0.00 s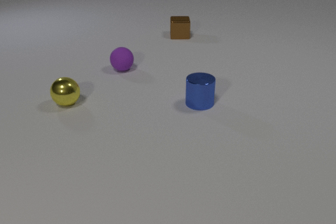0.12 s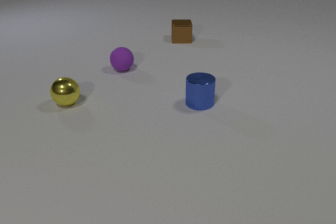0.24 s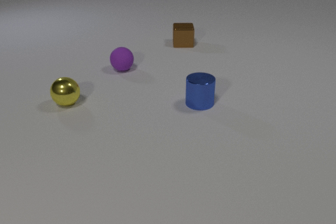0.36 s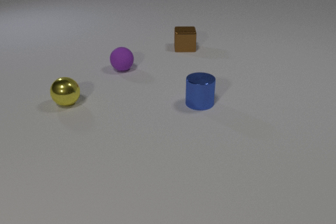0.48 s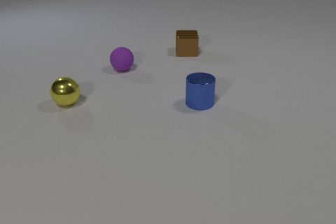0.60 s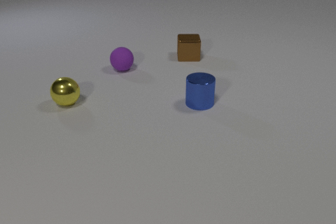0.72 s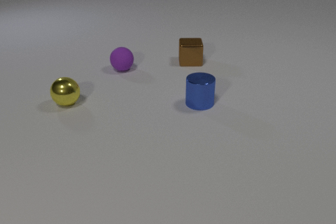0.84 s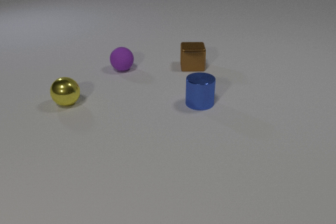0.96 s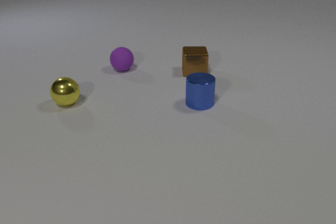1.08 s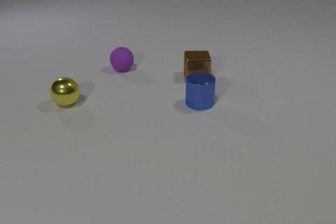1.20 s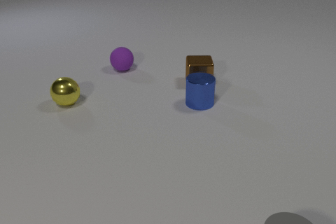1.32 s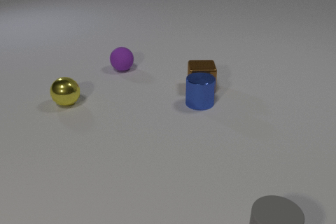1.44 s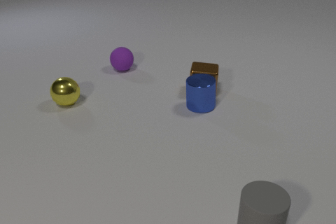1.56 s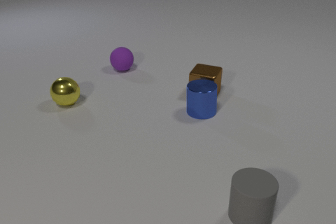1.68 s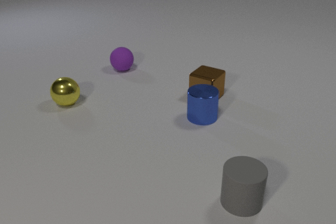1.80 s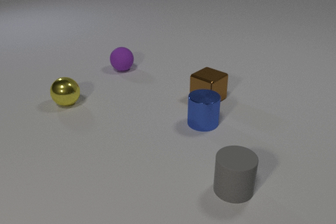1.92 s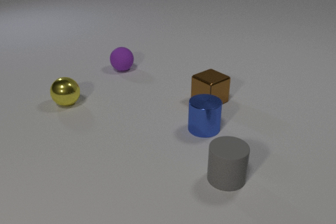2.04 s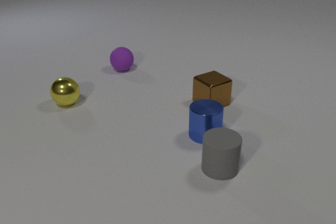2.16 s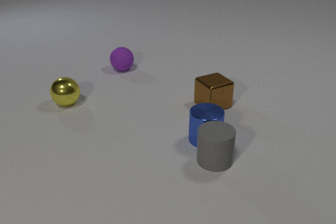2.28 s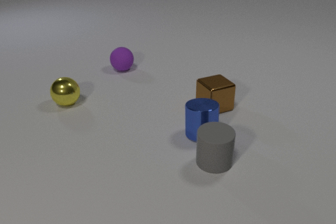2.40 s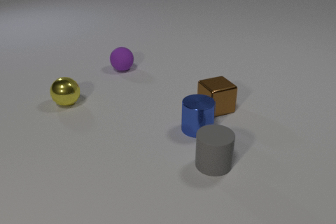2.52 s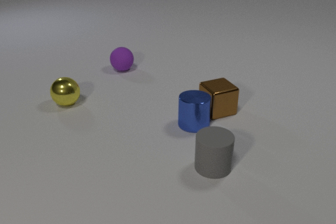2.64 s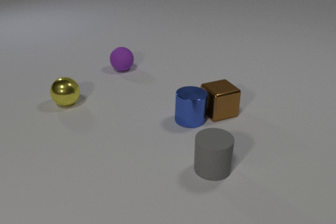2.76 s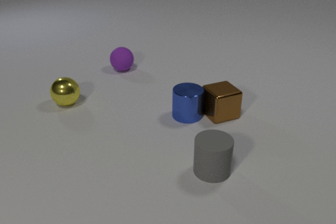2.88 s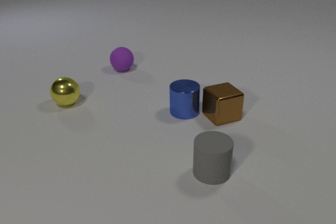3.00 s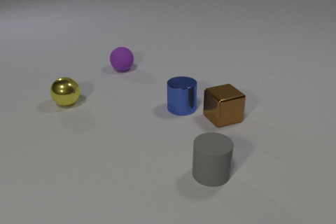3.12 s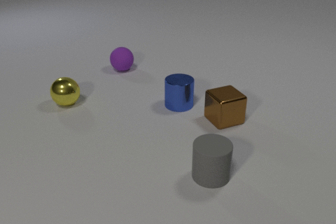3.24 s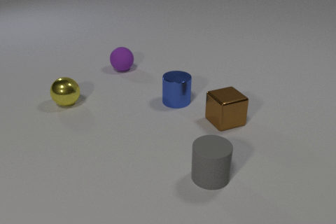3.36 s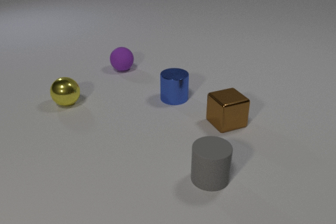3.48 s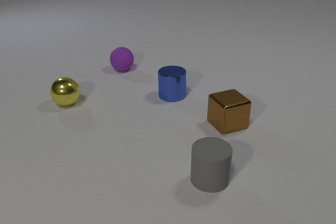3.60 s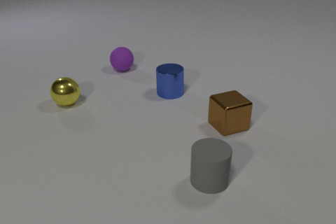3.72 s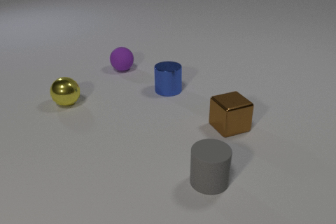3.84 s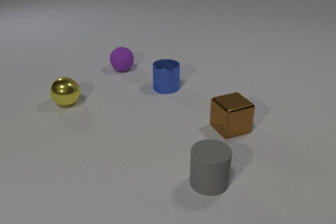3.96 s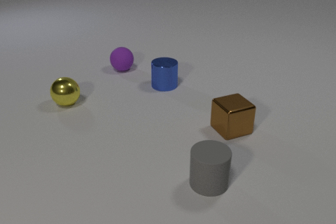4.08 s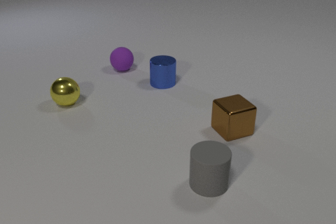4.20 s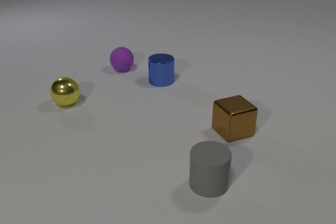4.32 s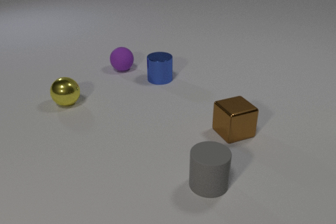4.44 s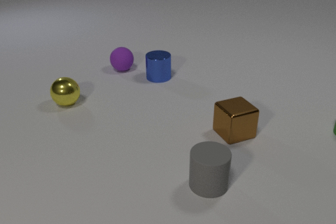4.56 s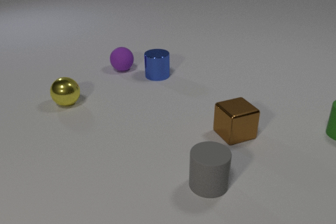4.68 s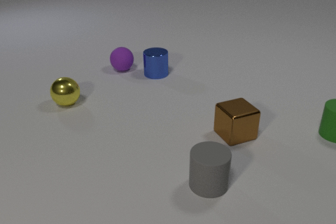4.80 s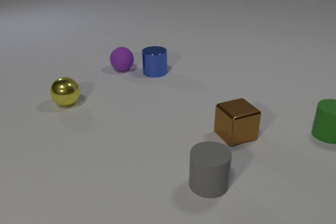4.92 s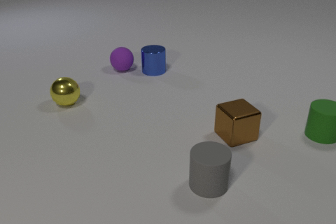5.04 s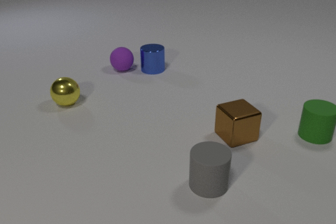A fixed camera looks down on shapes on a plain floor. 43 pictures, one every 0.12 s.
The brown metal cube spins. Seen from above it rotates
clockwise.
The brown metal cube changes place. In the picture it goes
toward the camera.
0.00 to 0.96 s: The brown metal cube slides toward the camera.
0.96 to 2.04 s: The brown metal cube slides toward the camera, spins clockwise seen from above by about 60 degrees, its near face sliding to the left. The blue metal cylinder slides toward the camera. The gray rubber cylinder comes in at the bottom edge, slides away from the camera and to the left. The brown metal cube and the blue metal cylinder collide.
2.04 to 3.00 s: The brown metal cube slides toward the camera and to the right. The blue metal cylinder slides away from the camera and to the left. The gray rubber cylinder slides toward the camera and to the left. The blue metal cylinder and the gray rubber cylinder collide.
3.00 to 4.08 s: The brown metal cube slides toward the camera and to the right. The blue metal cylinder slides away from the camera. The gray rubber cylinder slides toward the camera.
4.08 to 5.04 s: The brown metal cube slides toward the camera. The blue metal cylinder slides away from the camera. The green rubber cylinder comes in at the right edge, slides to the left and toward the camera.
Are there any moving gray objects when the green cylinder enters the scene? yes.
Are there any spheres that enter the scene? no.
What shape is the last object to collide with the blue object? cylinder.
